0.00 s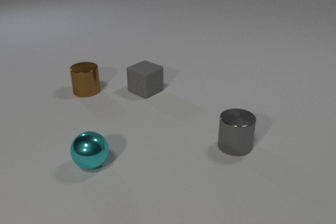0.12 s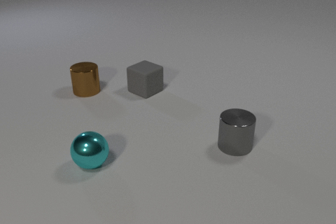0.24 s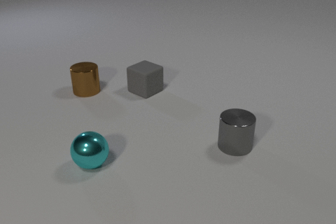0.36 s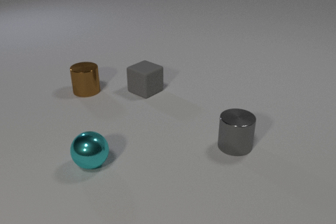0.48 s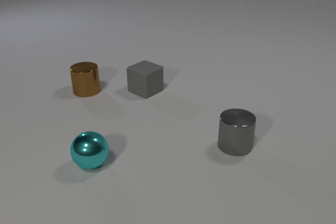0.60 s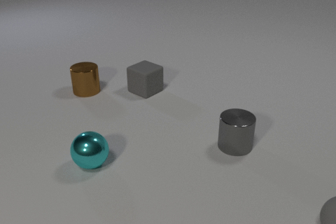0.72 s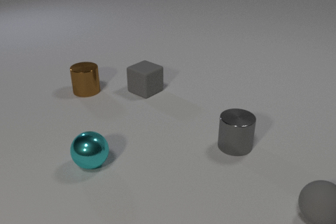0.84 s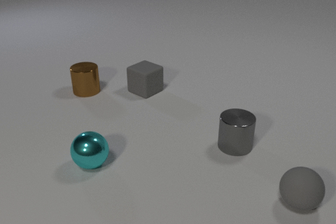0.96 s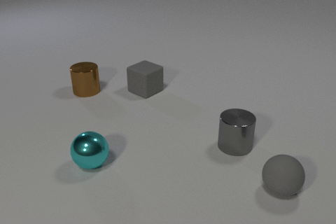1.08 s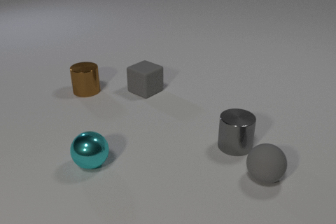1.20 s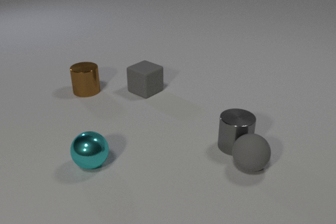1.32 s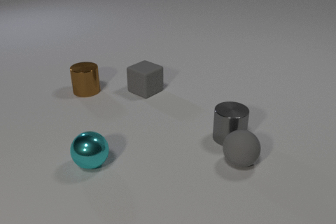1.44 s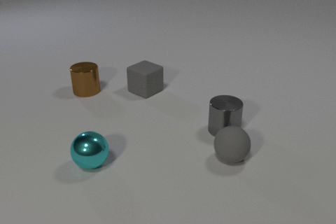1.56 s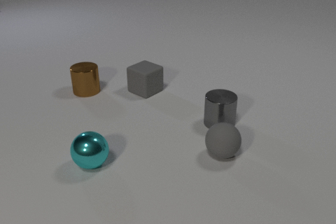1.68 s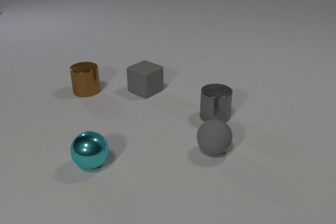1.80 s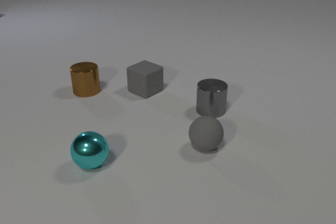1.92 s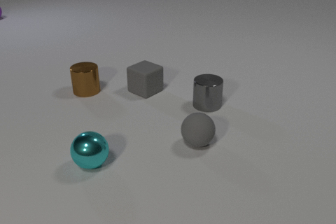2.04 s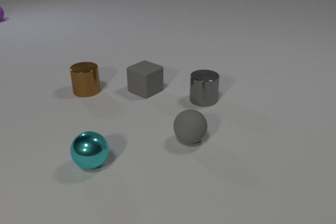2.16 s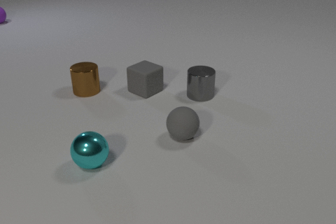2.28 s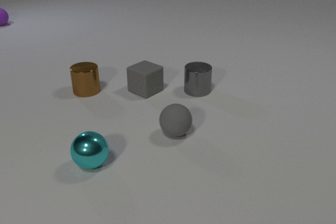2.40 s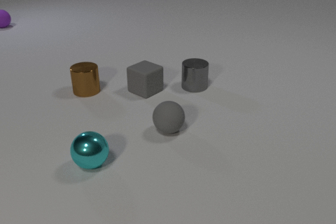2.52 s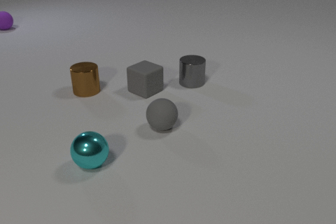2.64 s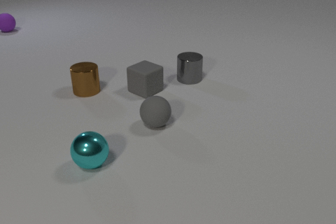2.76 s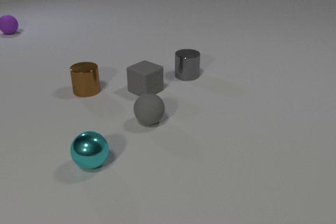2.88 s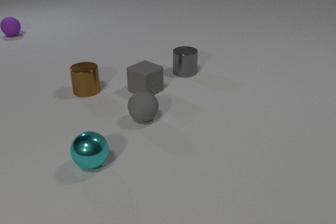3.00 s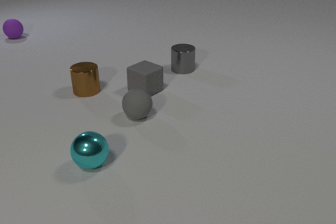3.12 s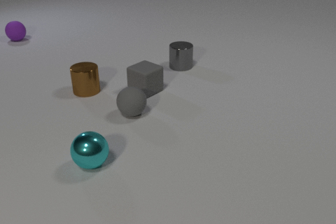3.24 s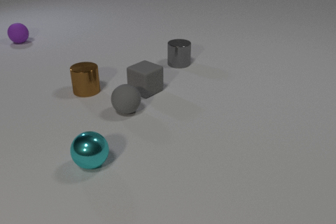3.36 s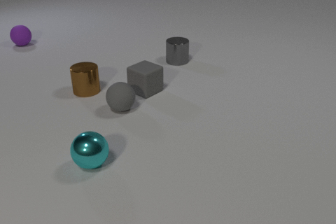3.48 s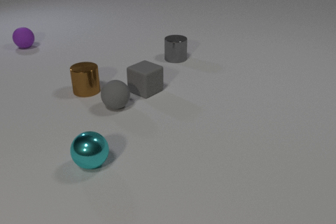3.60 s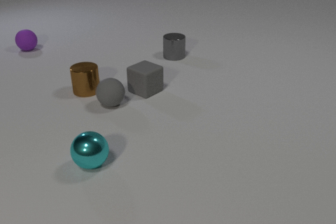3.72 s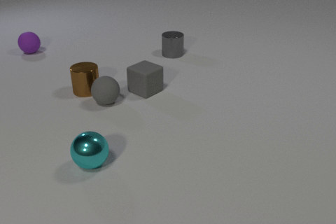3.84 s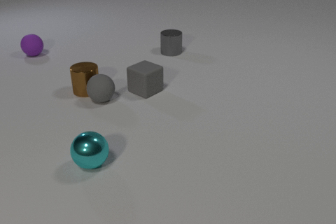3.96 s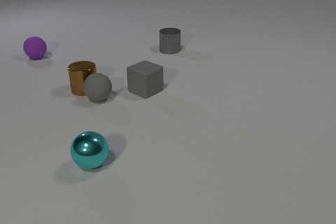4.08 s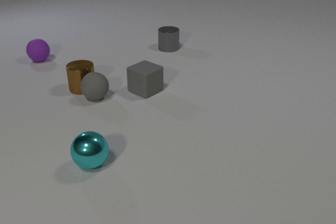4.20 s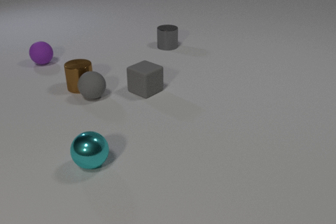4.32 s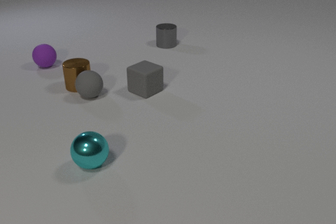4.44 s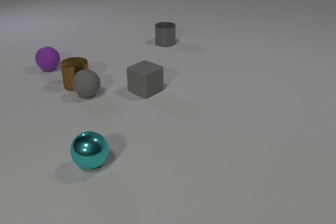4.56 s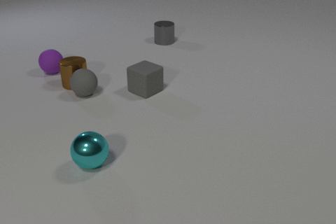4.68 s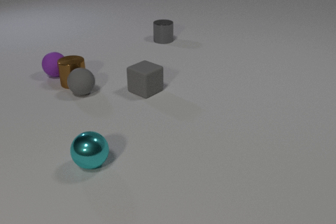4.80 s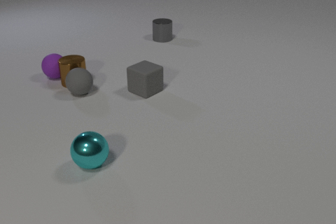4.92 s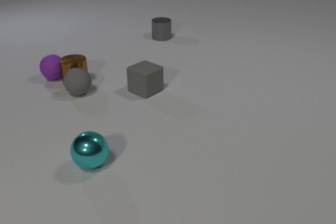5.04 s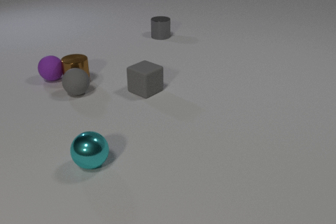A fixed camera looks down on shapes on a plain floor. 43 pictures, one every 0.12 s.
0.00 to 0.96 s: The gray rubber sphere comes in at the right edge, rolls to the left and away from the camera.
0.96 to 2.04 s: The gray rubber sphere rolls to the left and away from the camera. The gray metal cylinder slides away from the camera. The purple rubber sphere comes in at the left edge, rolls toward the camera. The gray rubber sphere and the gray metal cylinder collide.
2.04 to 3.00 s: The gray rubber sphere rolls to the left and away from the camera. The gray metal cylinder slides away from the camera. The purple rubber sphere rolls toward the camera.
3.00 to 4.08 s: The gray rubber sphere rolls away from the camera and to the left. The gray metal cylinder slides away from the camera. The brown metal cylinder slides away from the camera. The purple rubber sphere rolls toward the camera. The gray rubber sphere and the brown metal cylinder collide.
4.08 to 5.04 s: The gray rubber sphere rolls to the left and away from the camera. The gray metal cylinder slides away from the camera. The brown metal cylinder slides away from the camera. The purple rubber sphere rolls toward the camera. The brown metal cylinder and the purple rubber sphere collide.
How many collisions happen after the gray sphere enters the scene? 3.
What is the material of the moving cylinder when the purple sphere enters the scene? metal.
What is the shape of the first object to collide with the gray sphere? cylinder.
